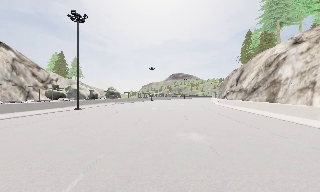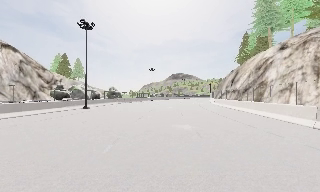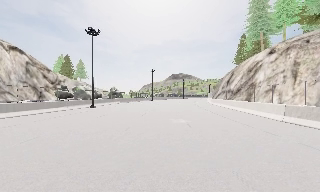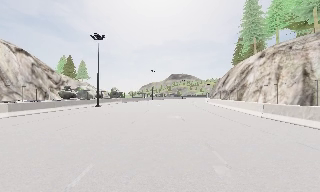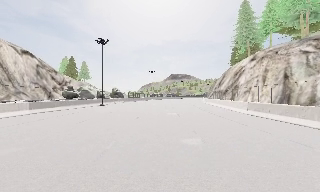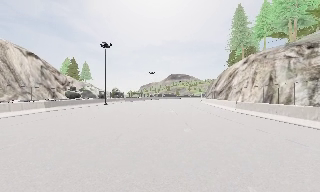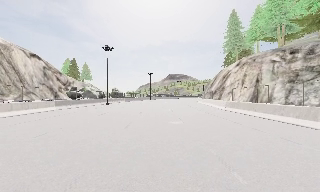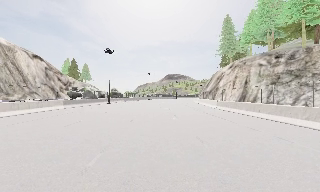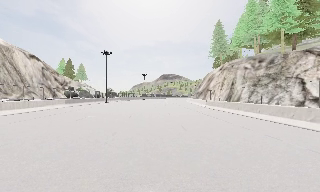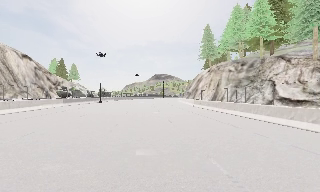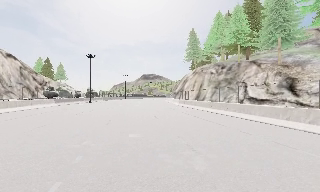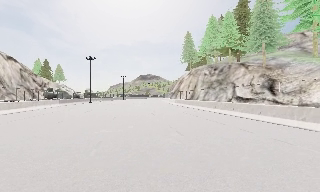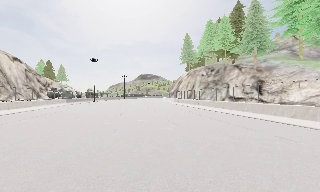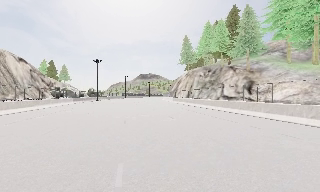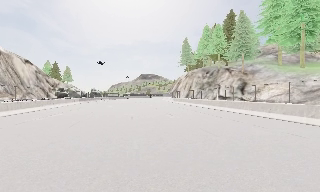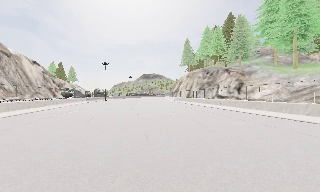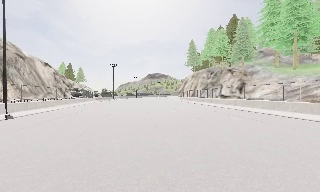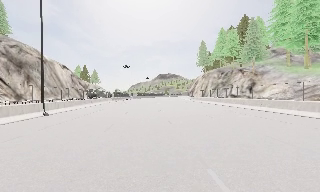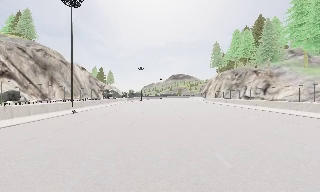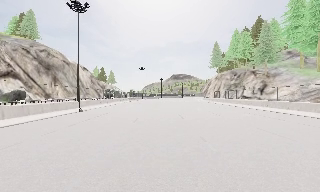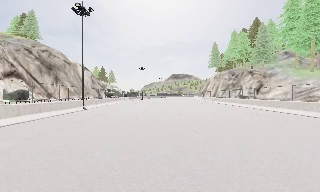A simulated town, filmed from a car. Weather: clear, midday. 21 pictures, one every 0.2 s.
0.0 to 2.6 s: The camera swings to its right by about 10 degrees, and the scene slides to the left. It travels backward, about 30 m, so what stands in front gets smaller.
2.6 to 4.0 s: The camera swings to its left by about 10 degrees, and the scene slides to the right. It travels backward, about 11 m, so what stands in front gets smaller. It loses speed.
The film runs backward here.
